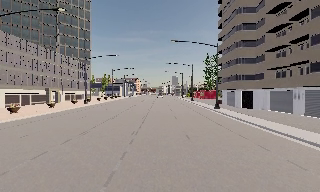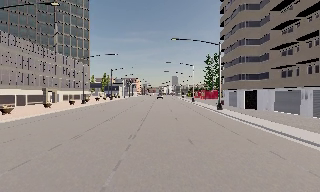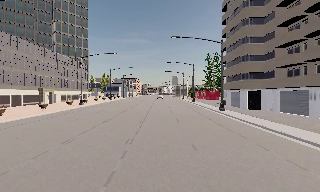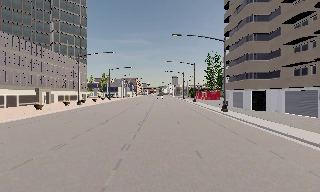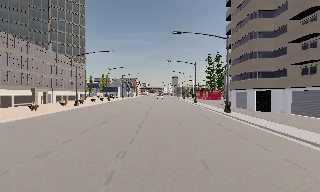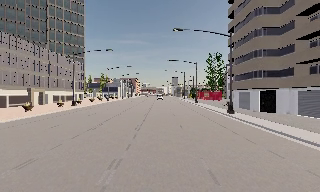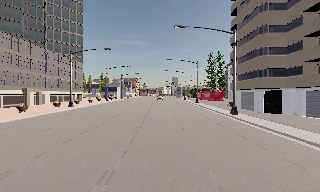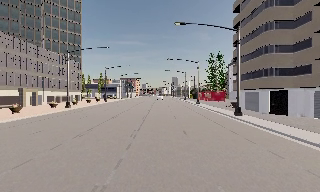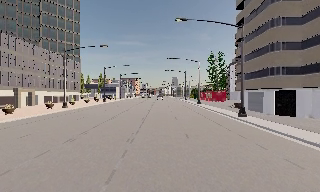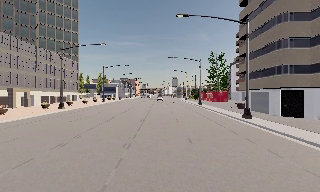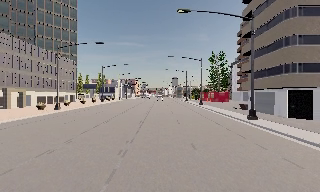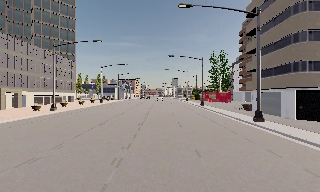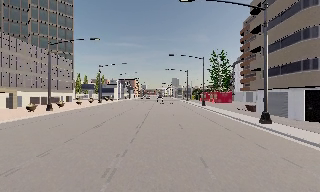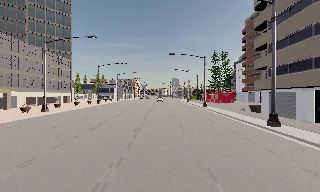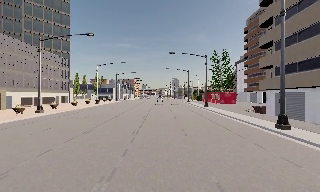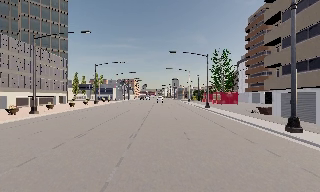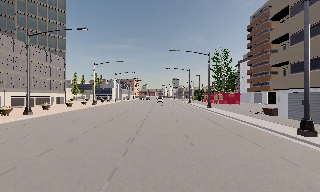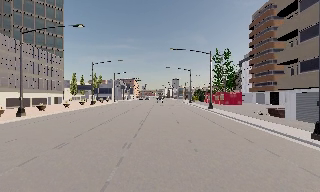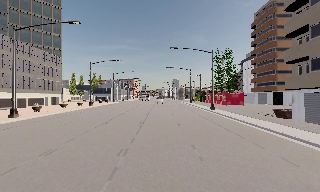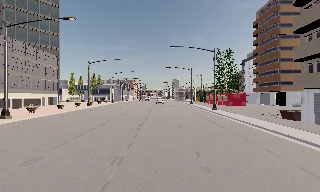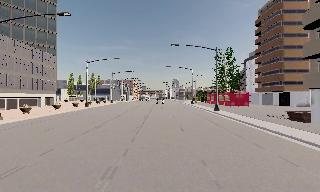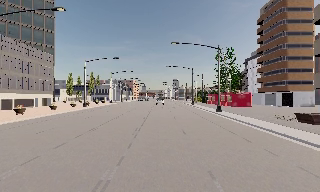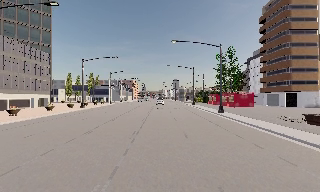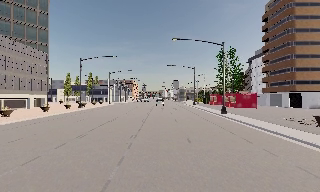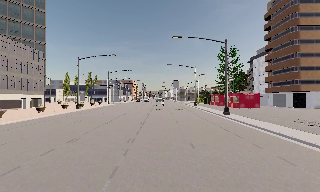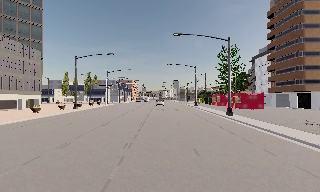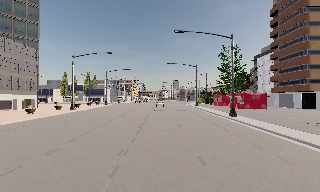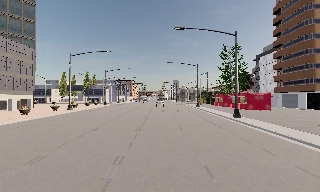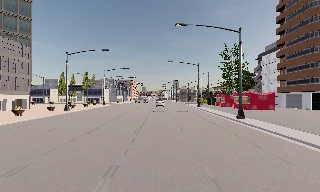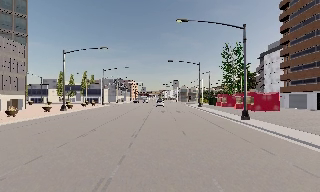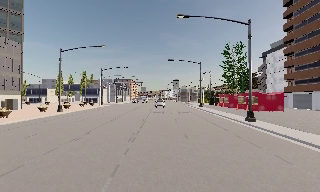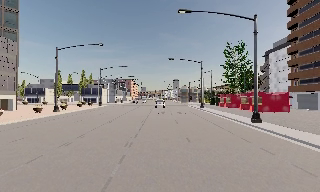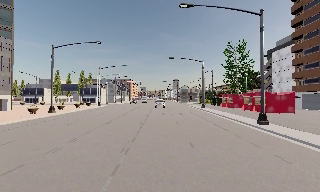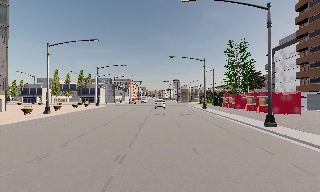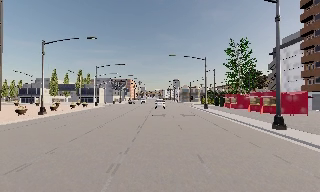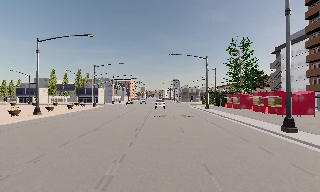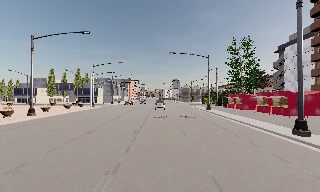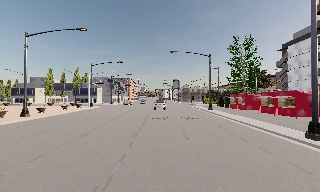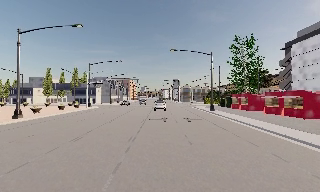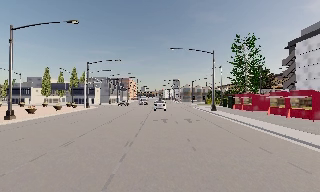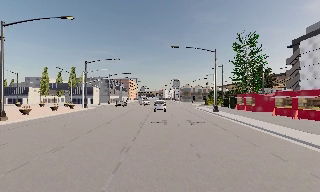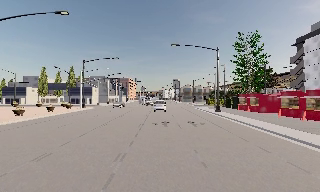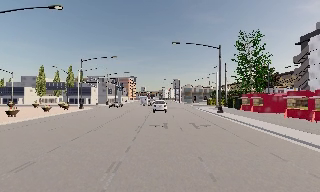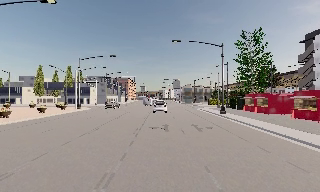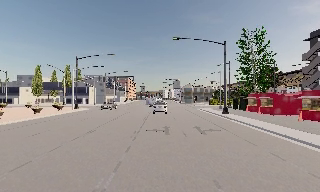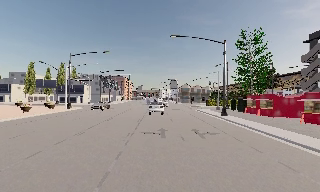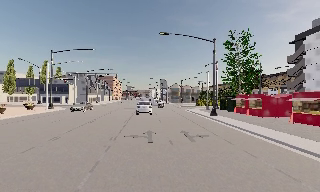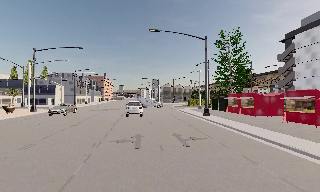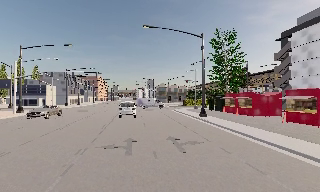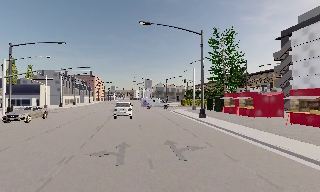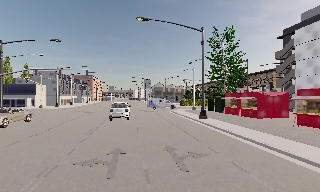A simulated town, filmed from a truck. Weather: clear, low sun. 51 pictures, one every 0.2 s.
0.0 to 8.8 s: The camera travels forward, about 45 m, so what stands in front looms larger.
8.8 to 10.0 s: The camera swings to its right by about 10 degrees, and the scene slides to the left. It travels forward, about 6 m, so what stands in front looms larger.
The film runs forward here.
